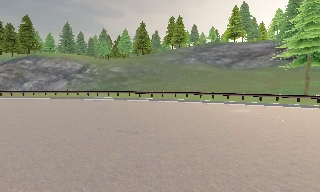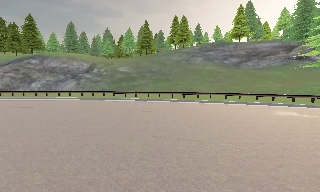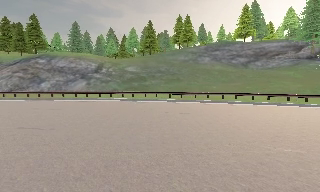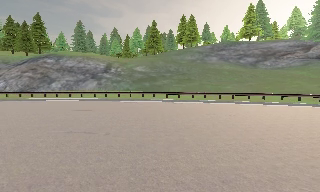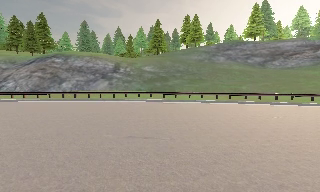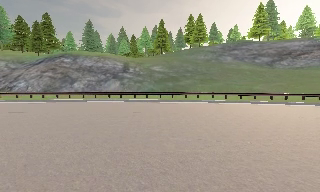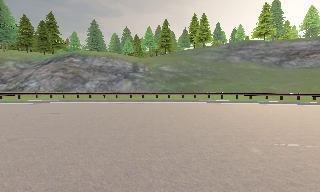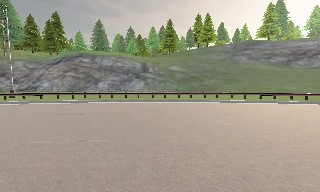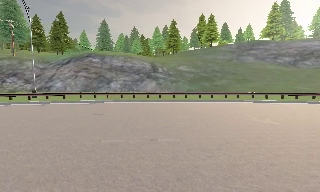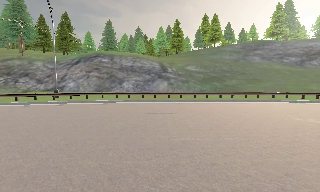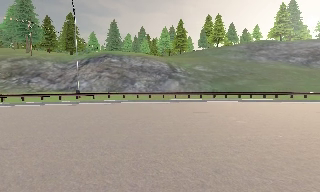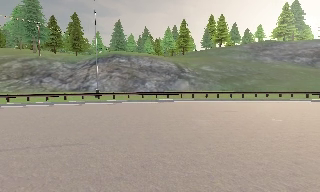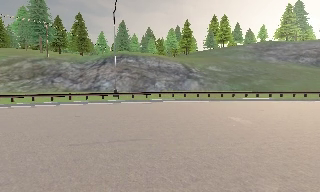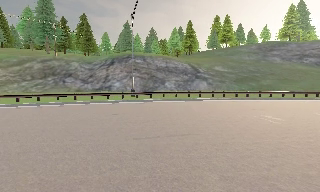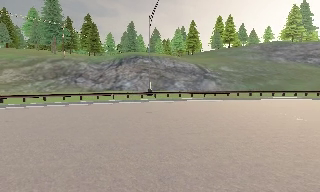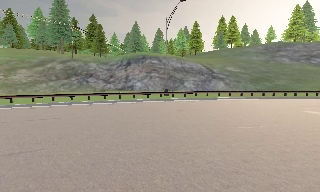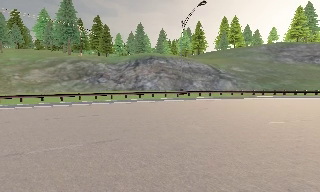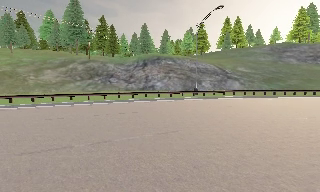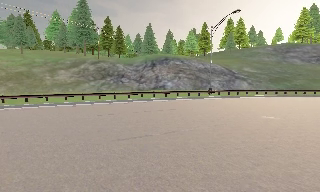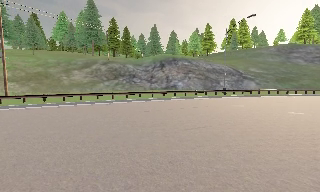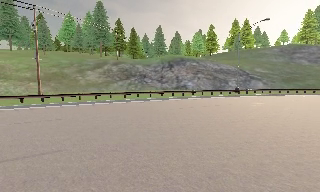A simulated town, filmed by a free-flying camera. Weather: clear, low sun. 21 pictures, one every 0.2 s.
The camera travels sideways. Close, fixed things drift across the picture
to the right.
0.0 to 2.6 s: The camera travels to its left, about 25 m, so close, fixed things drift to the right.
2.6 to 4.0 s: The camera travels to its left and backward, about 13 m, so close, fixed things drift to the right.
The film runs forward here.
